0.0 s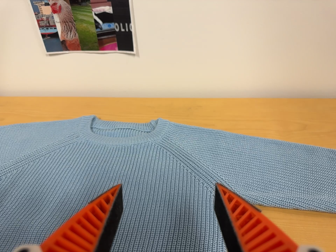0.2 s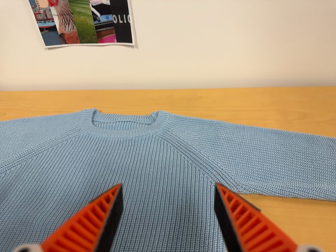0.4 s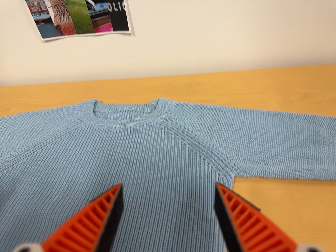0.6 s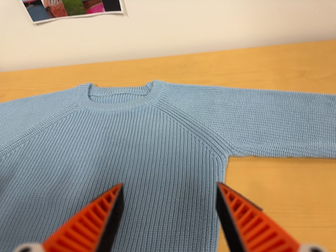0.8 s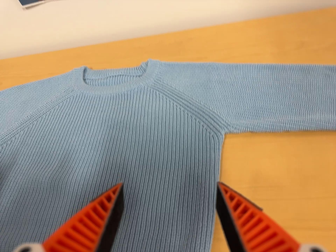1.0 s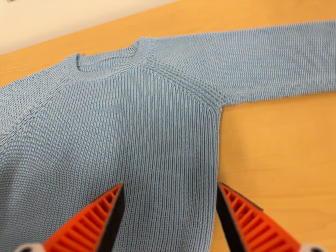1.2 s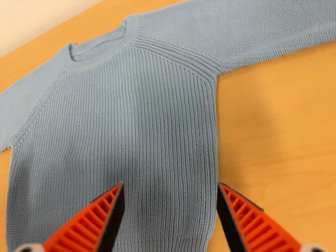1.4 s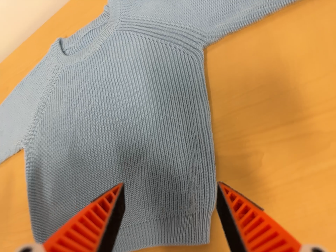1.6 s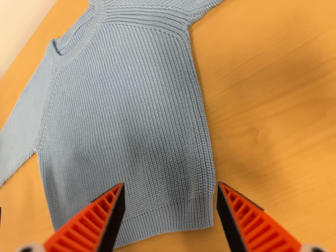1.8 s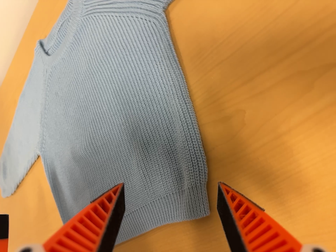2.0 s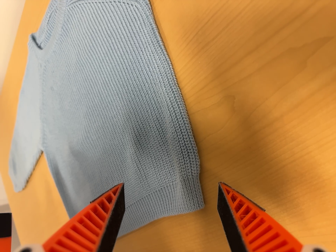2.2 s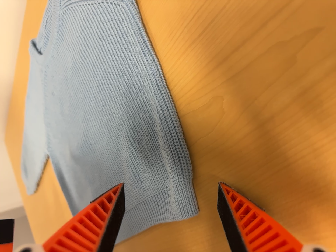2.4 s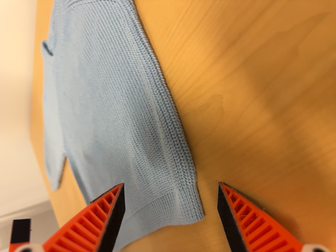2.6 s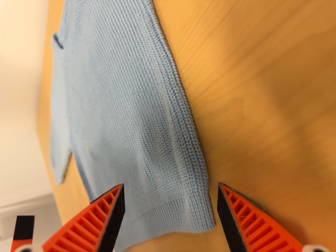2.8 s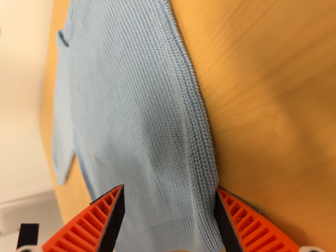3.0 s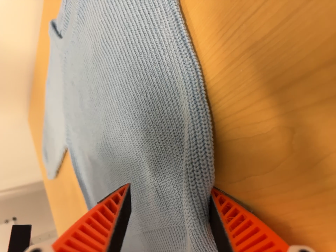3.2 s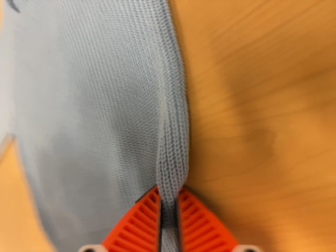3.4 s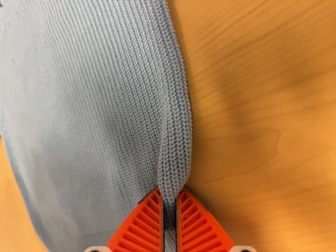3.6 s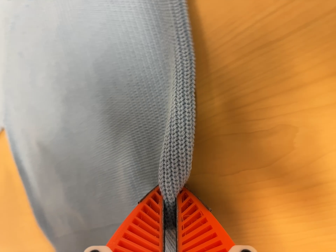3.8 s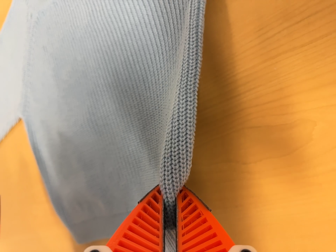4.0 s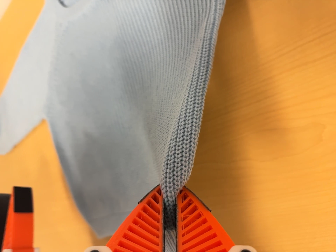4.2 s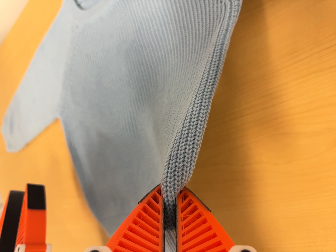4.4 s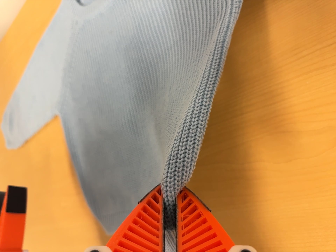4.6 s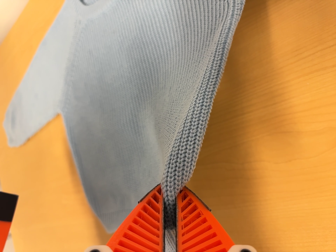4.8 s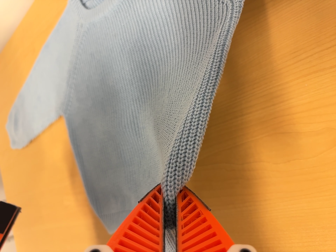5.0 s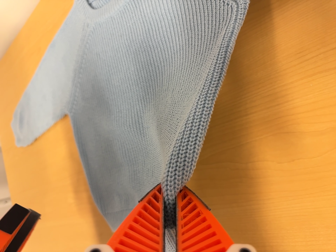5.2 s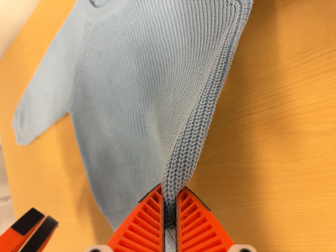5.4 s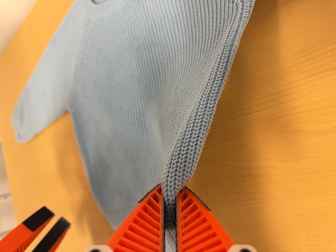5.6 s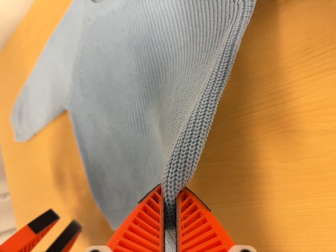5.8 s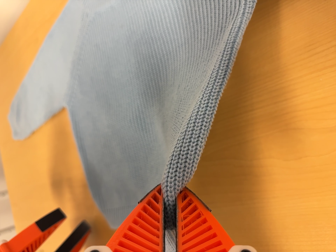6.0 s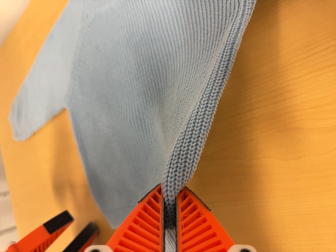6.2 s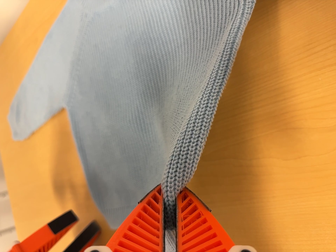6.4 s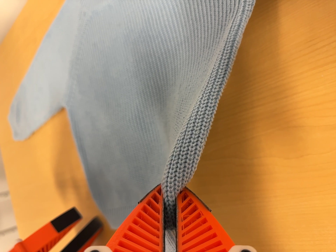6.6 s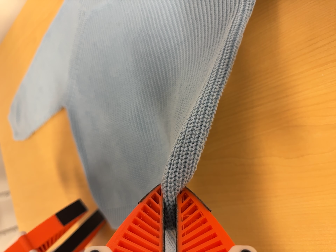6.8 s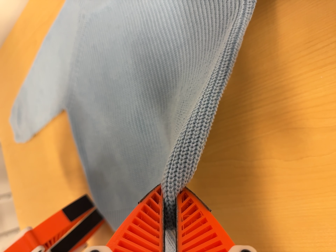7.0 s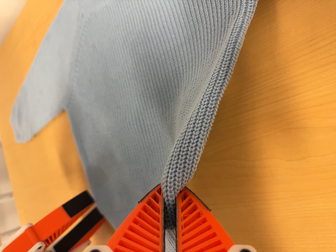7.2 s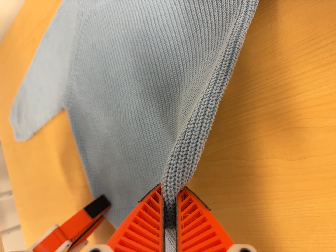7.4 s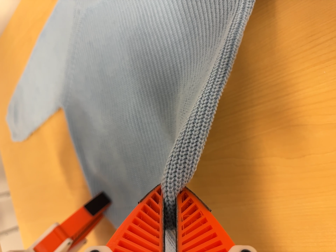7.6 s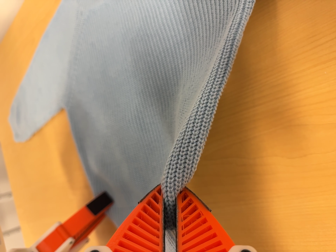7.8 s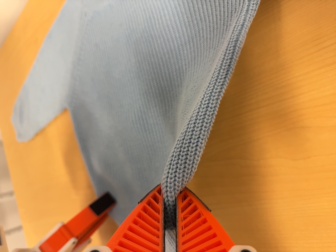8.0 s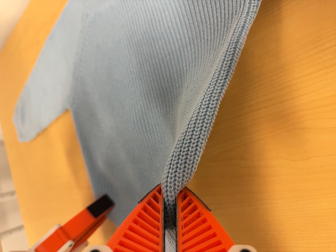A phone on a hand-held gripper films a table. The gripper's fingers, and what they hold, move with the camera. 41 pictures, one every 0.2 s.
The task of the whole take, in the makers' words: fold up.
0.0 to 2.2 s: The camera pans to its left by about 30 degrees. It travels to its right, about 26 cm. Its aim tips toward the bottom of its view by about 45 degrees, and the scene shifts upward. It rolls about its line of sight by about 50 degrees, and the scene rotates counterclockwise.
2.2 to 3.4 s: The camera travels forward and toward the top of its view, about 8 cm, so what stands in front looms larger.
3.4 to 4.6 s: The camera travels to its left and backward, about 12 cm, so close, fixed things drift to the right.
4.6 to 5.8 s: The camera shifts only a little, or ends up much as it began.
5.8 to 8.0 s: The camera shifts only a little, or ends up much as it began.
The film runs forward here.
